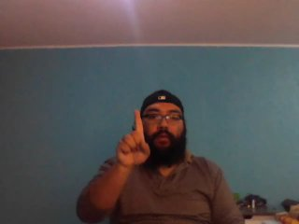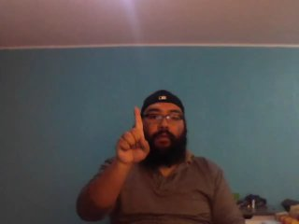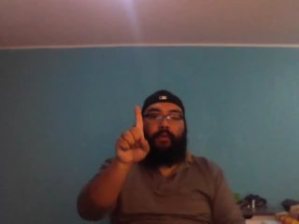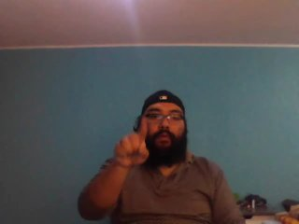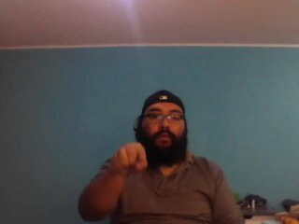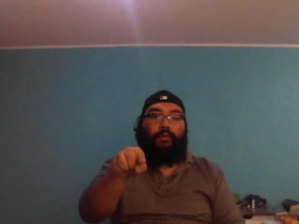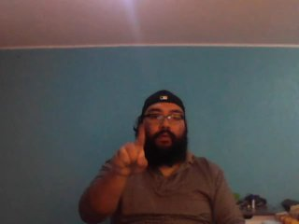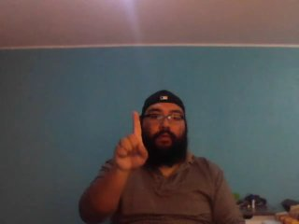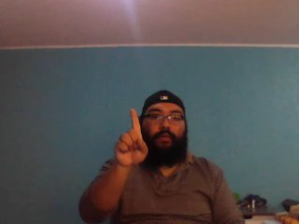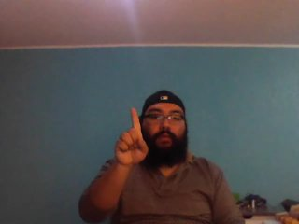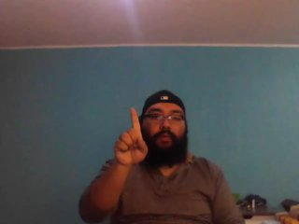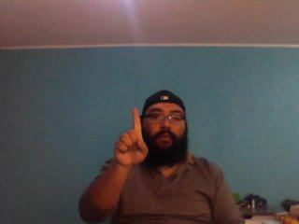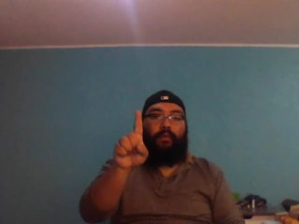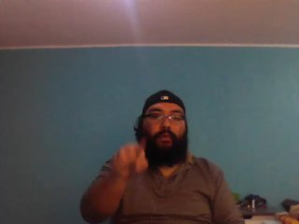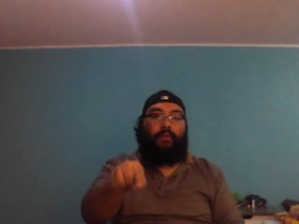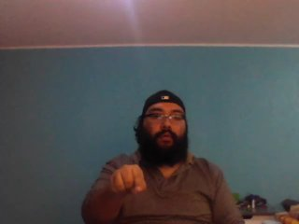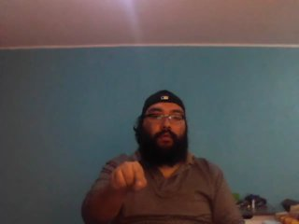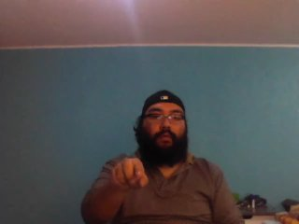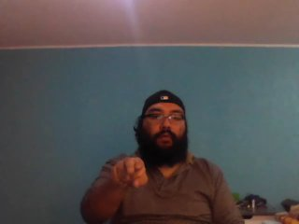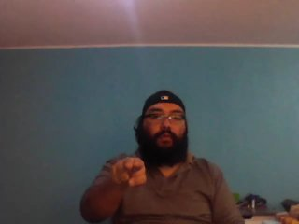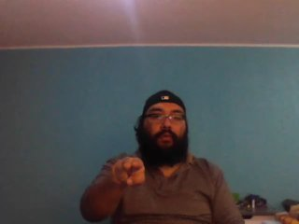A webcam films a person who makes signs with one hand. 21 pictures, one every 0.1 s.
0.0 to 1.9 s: Double click with one finger.
